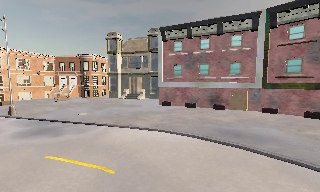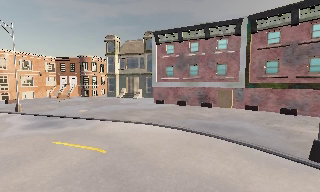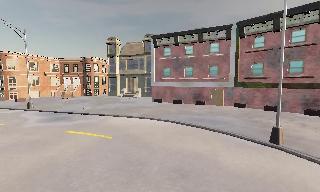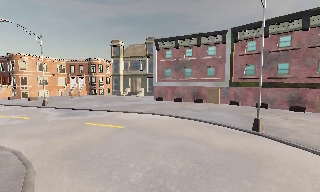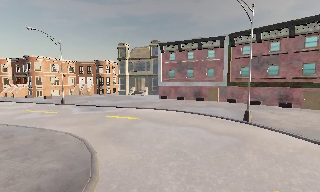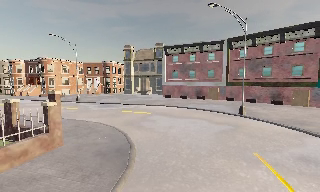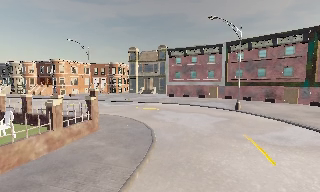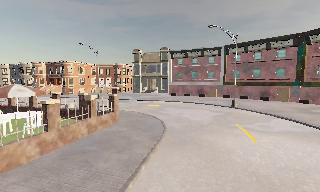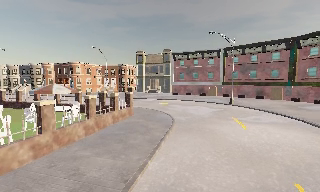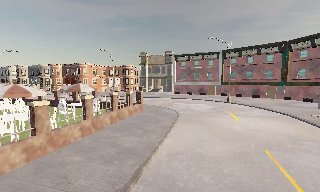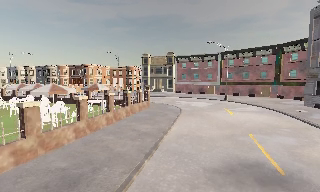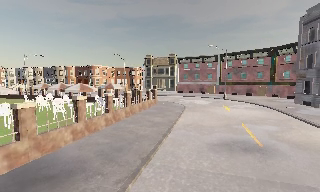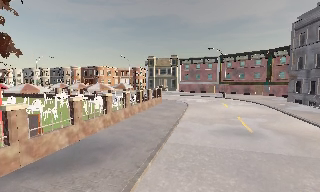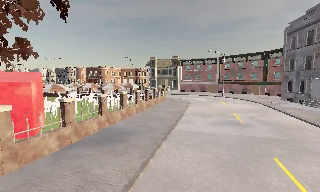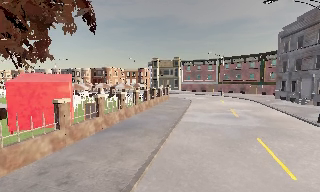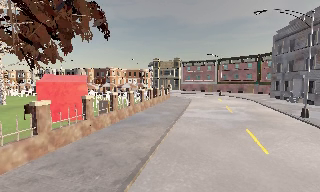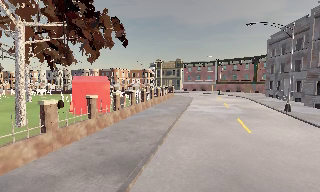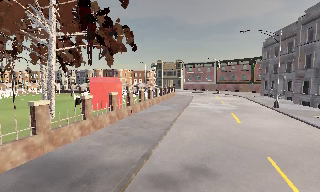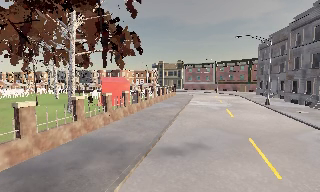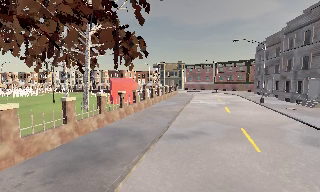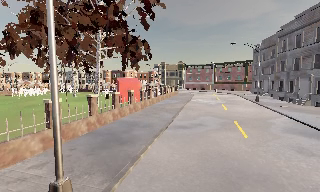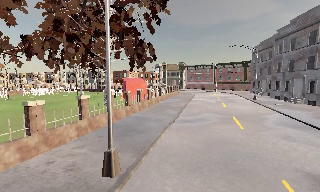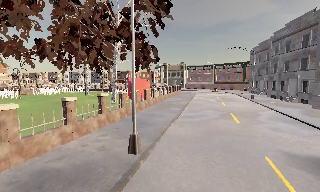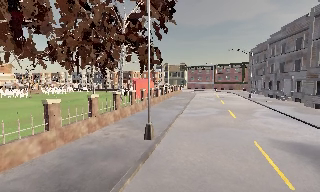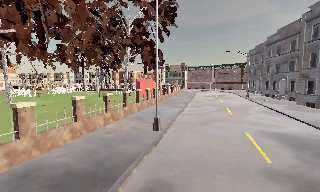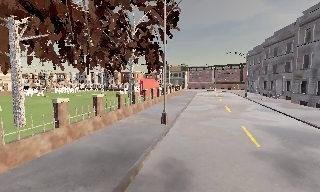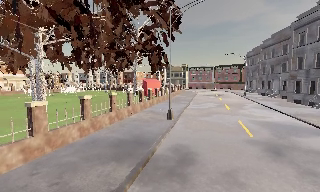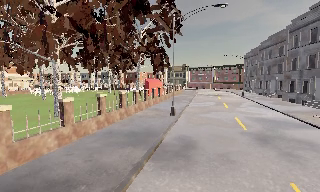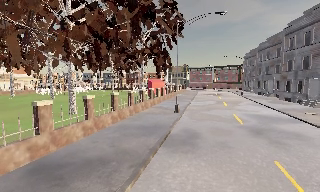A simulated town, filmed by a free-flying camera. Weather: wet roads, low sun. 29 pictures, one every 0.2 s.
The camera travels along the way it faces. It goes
backward.
0.0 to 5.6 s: The camera travels backward, about 50 m, so what stands in front gets smaller.
The film runs forward here.
